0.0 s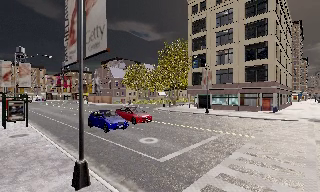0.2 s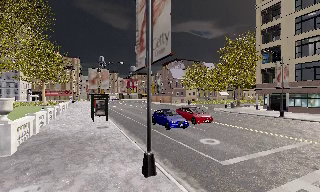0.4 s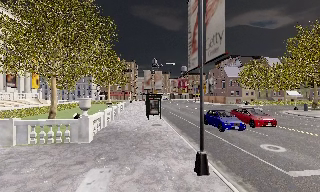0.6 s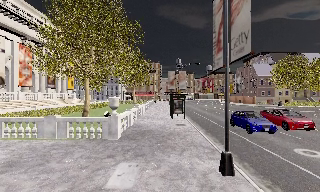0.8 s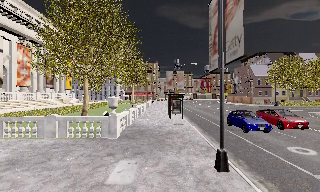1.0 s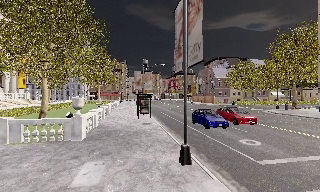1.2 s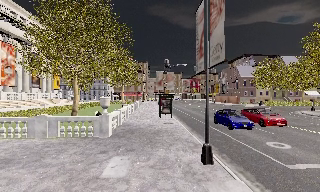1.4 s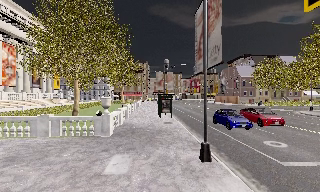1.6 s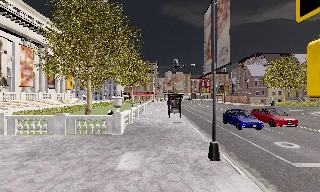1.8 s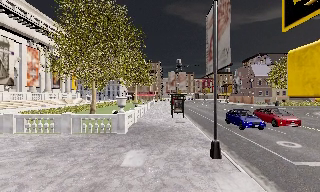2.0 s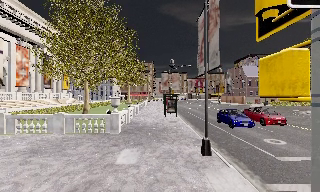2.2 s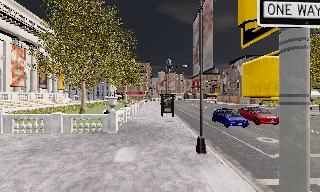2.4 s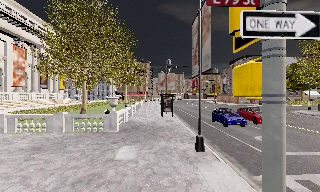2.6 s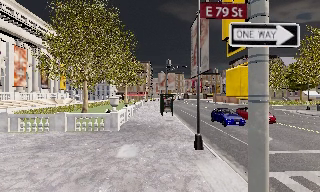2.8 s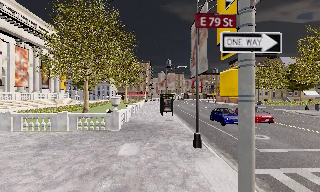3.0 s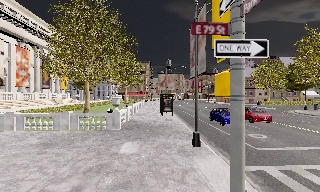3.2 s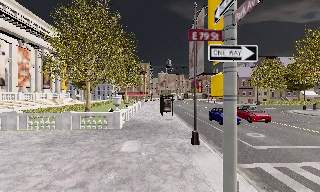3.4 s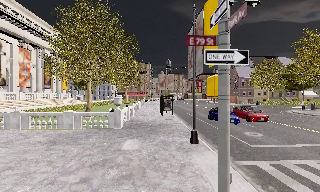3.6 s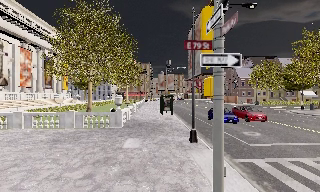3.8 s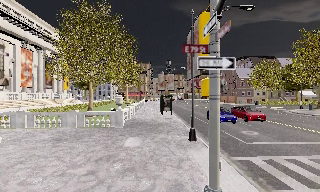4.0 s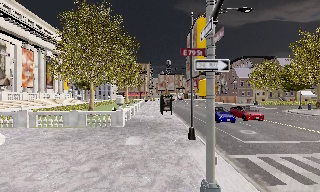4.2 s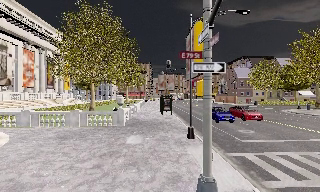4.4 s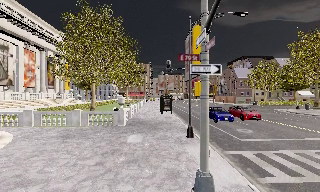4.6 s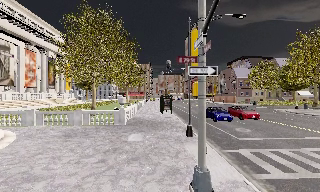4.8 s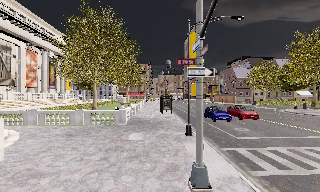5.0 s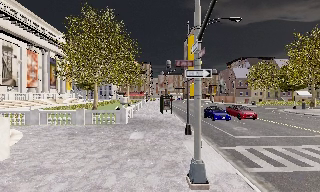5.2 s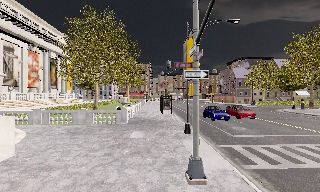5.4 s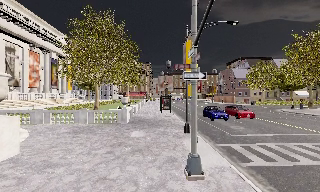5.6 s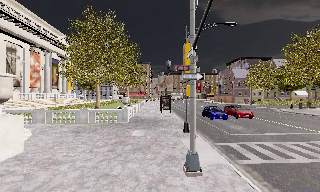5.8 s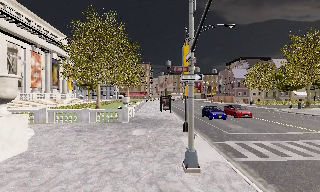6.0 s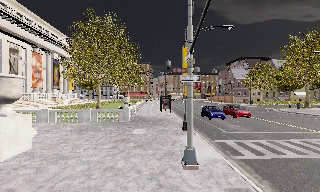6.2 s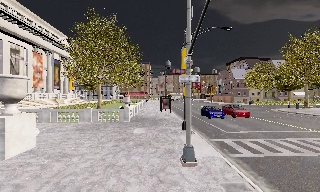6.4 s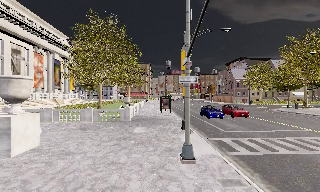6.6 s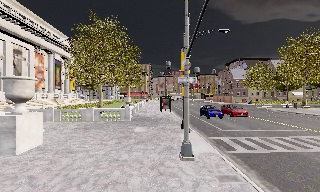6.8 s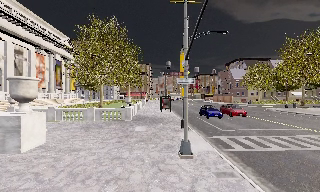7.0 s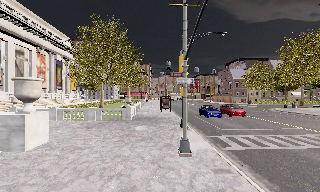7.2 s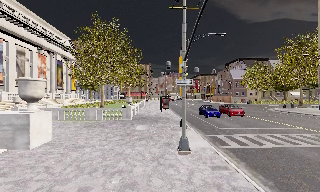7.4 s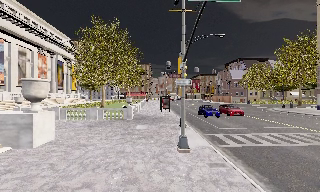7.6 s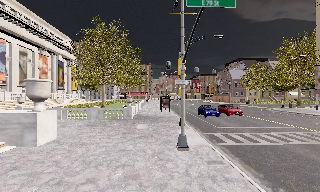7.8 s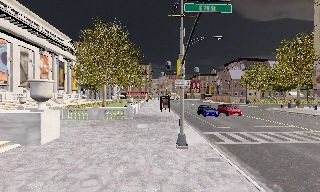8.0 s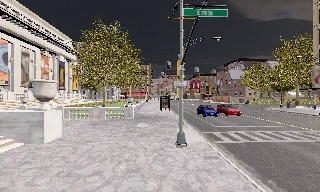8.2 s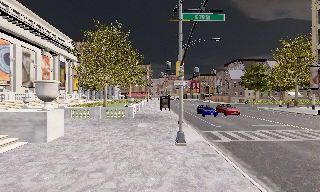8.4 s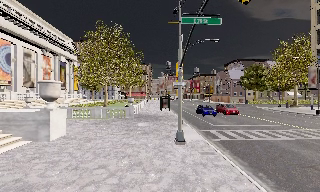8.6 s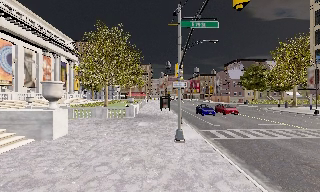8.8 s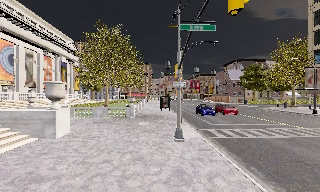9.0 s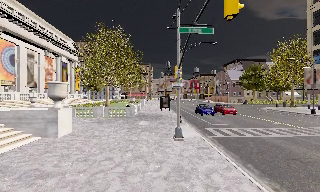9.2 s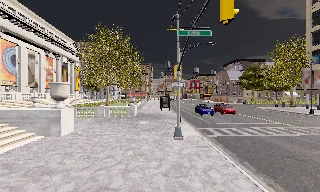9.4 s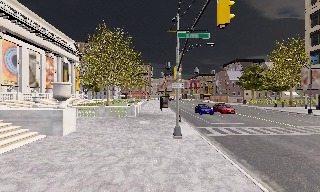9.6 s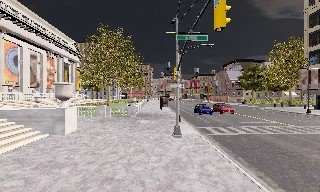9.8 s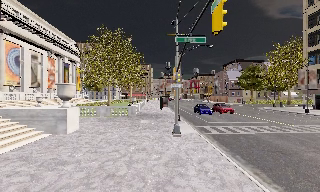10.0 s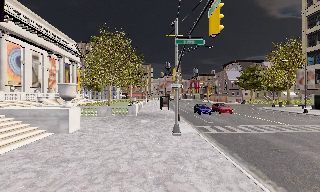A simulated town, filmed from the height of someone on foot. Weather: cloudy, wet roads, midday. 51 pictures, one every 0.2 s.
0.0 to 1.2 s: The camera swings to its left by about 45 degrees, and the scene slides to the right. It travels backward, about 1.5 m.
1.2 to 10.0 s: The camera travels backward, about 10 m, so what stands in front gets smaller.
The film runs backward here.
